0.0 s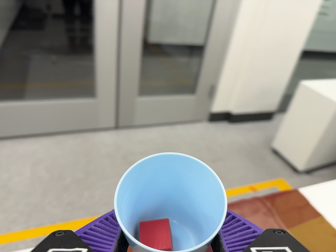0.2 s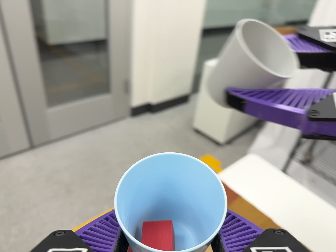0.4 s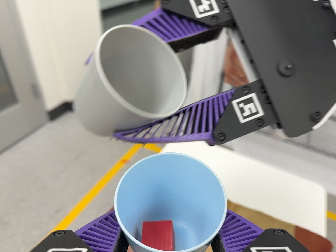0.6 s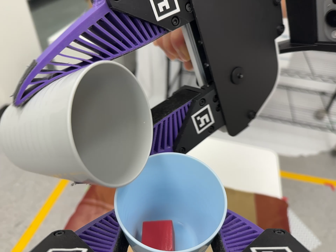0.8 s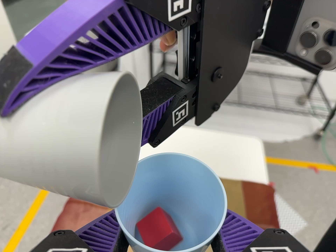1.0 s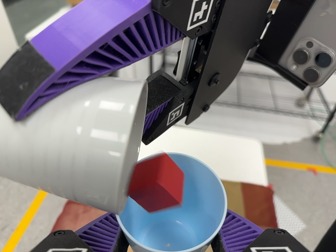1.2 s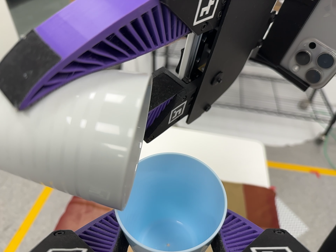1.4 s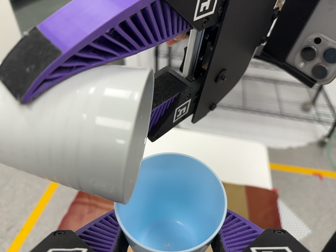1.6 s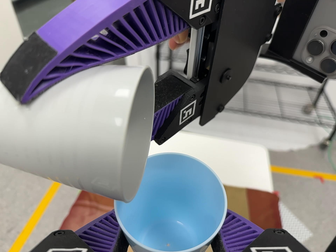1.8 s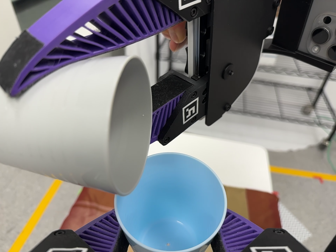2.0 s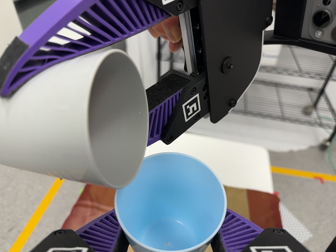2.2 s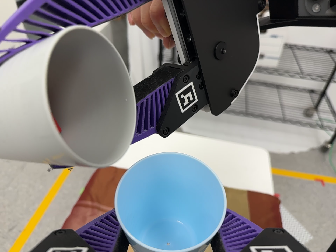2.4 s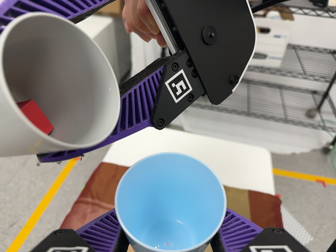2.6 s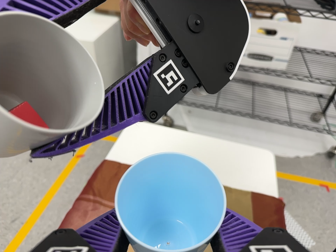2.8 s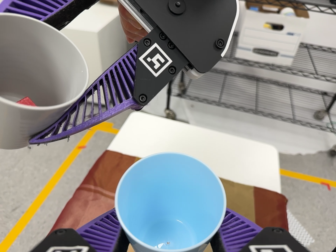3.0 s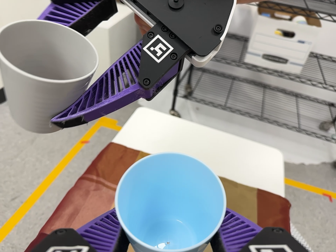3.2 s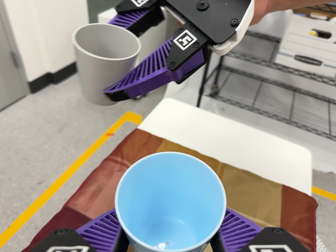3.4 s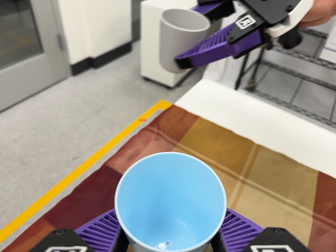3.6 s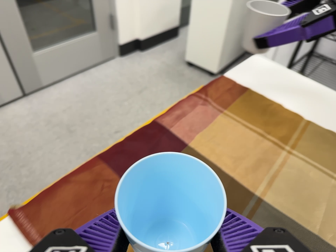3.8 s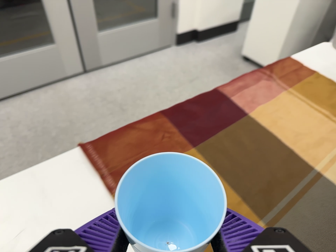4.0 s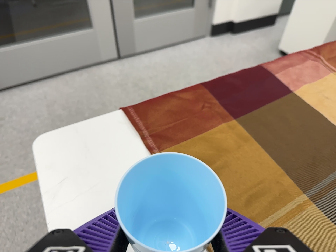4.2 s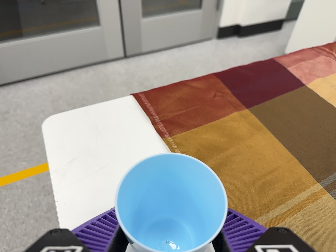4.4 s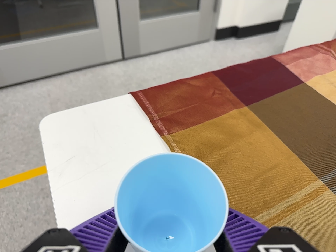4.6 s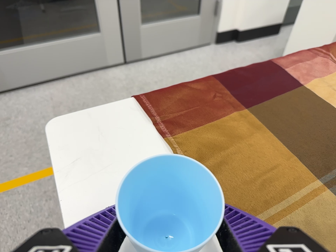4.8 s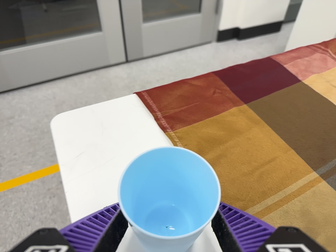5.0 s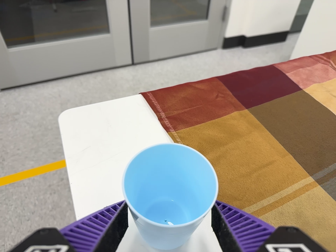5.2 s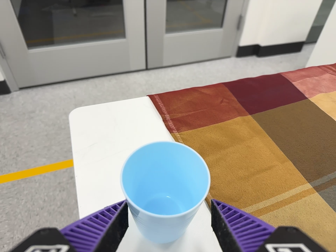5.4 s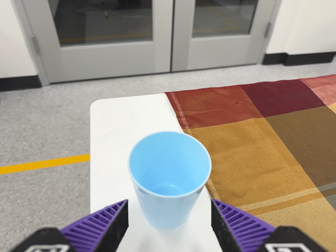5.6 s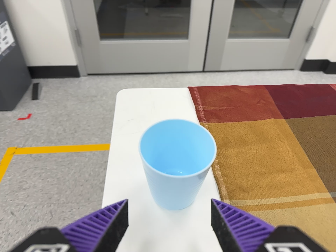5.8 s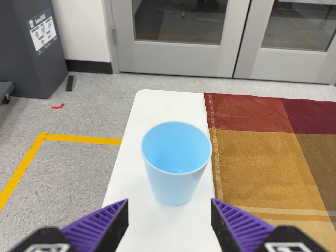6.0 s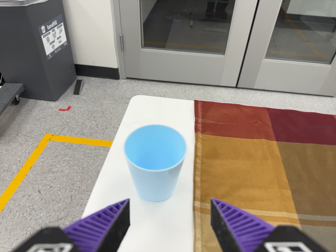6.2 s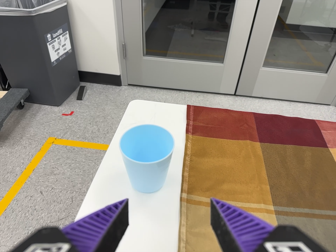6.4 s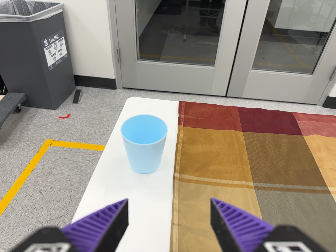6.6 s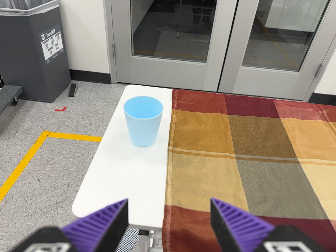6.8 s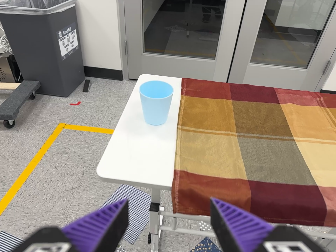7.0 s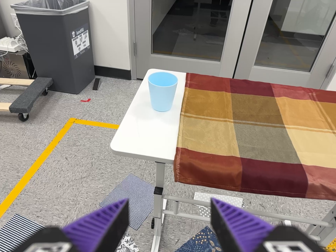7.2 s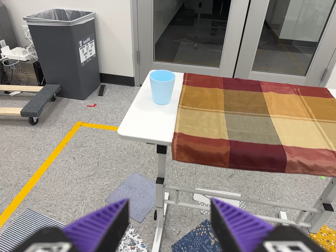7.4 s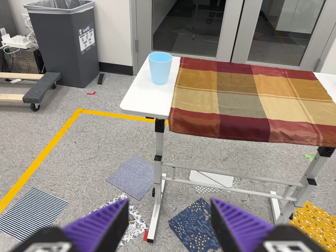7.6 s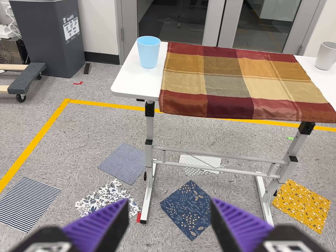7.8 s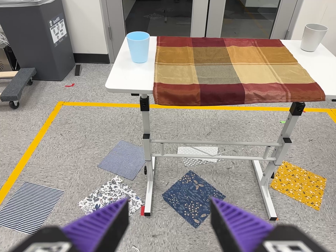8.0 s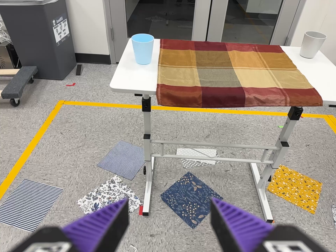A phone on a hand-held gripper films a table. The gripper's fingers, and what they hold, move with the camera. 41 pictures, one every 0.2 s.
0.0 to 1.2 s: The camera pans to its right by about 45 degrees. It travels toward the top of its view, to its right and forward, about 12 cm. Its aim tips toward the bottom of its view by about 10 degrees. It rolls about its line of sight by about 40 degrees, and the scene rotates counterclockwise.
1.2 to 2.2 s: The camera keeps its place and its aim.
2.2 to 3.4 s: The scene slides to the right, as the camera pans about 15 degrees to its left. It travels toward the bottom of its view, about 10 cm, so close, fixed things drift upward. It rolls about its line of sight by about 15 degrees, and the scene rotates clockwise.
3.4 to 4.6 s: The scene slides to the right, as the camera pans about 25 degrees to its left. It travels toward the bottom of its view and to its left, about 22 cm, so close, fixed things drift upward. It rolls about its line of sight by about 20 degrees, and the scene rotates clockwise.
4.6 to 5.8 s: The camera pans to its left by about 20 degrees. It travels backward, to its right and toward the bottom of its view, about 12 cm, so what stands in front gets smaller. It rolls about its line of sight by about 20 degrees, and the scene rotates clockwise.
5.8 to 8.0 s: The camera travels backward and toward the bottom of its view, about 60 cm, so what stands in front gets smaller.
The film runs backward here.
